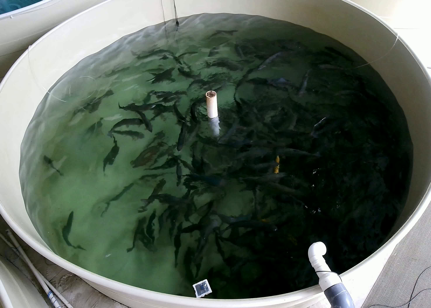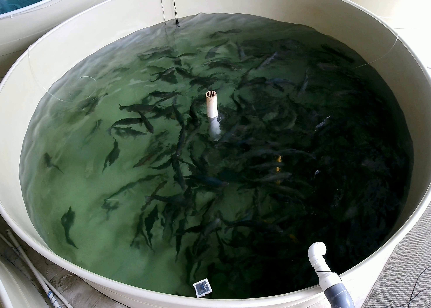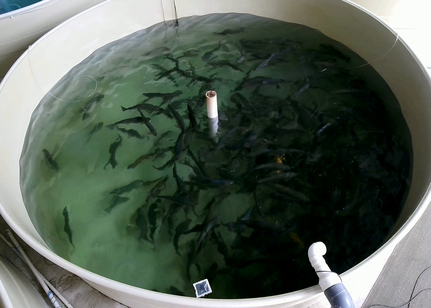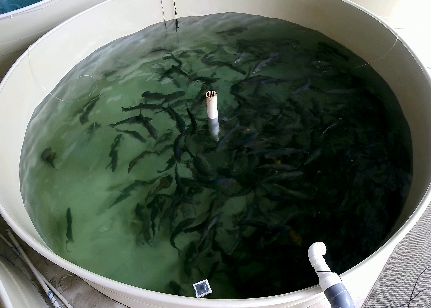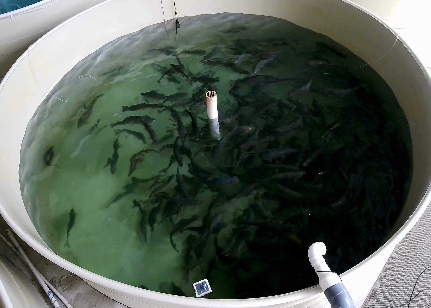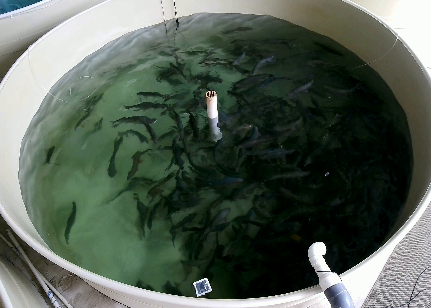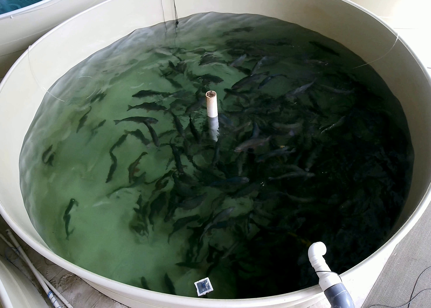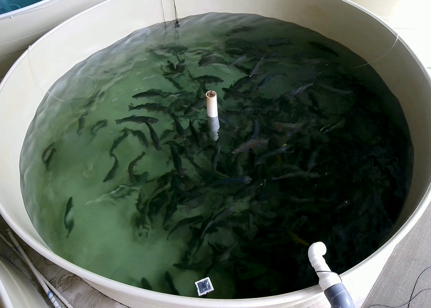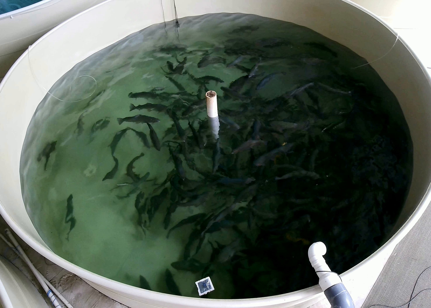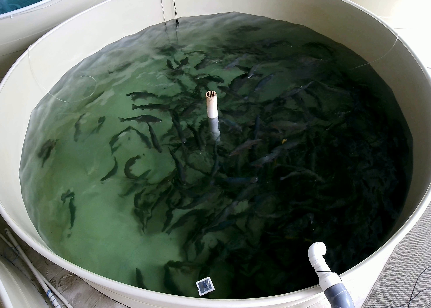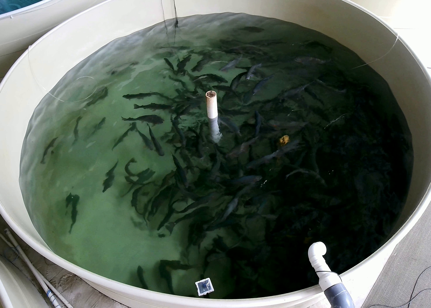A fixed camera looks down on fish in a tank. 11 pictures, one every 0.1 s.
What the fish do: Foraging.
